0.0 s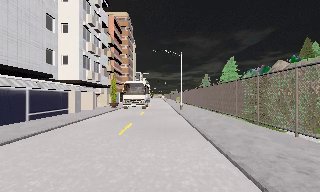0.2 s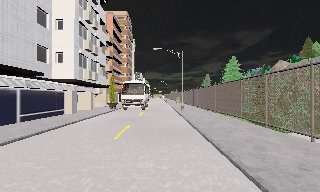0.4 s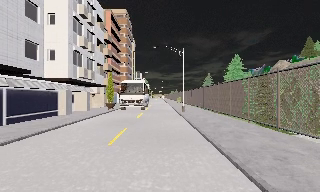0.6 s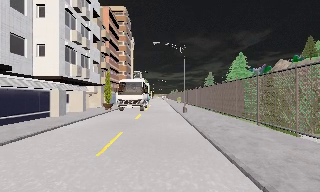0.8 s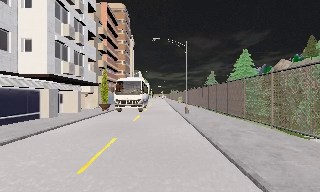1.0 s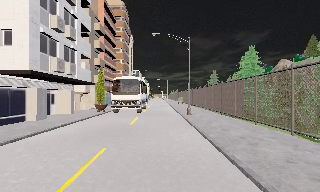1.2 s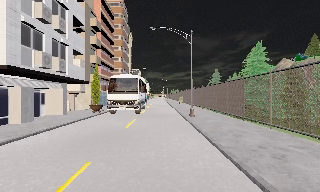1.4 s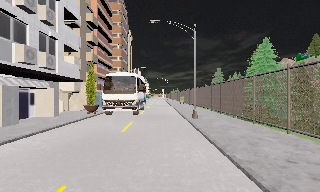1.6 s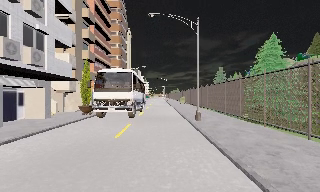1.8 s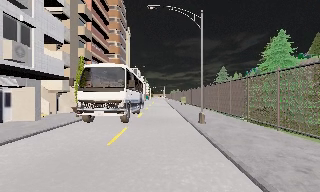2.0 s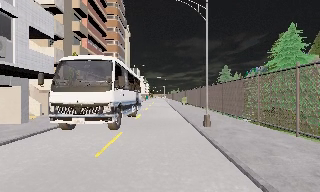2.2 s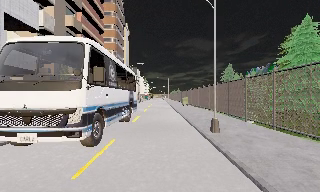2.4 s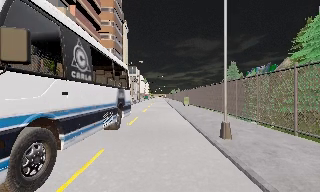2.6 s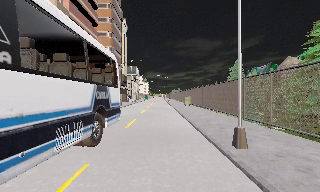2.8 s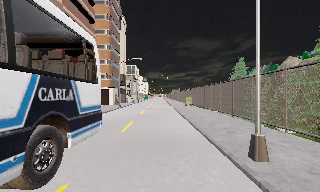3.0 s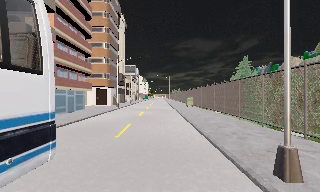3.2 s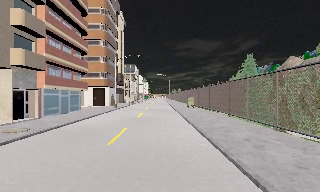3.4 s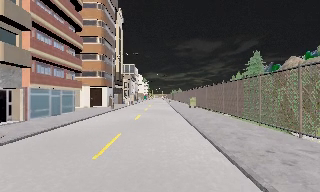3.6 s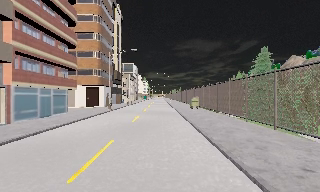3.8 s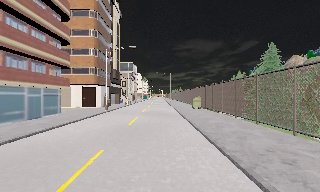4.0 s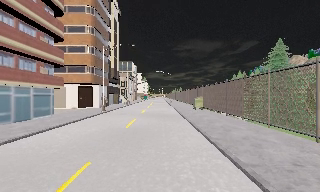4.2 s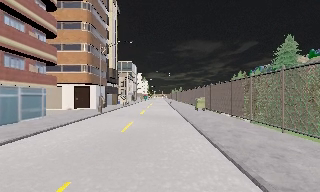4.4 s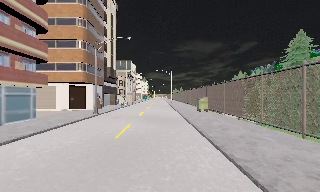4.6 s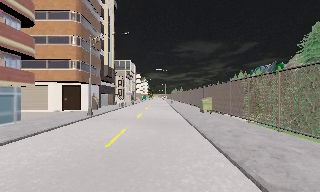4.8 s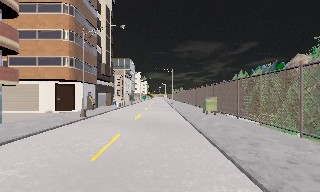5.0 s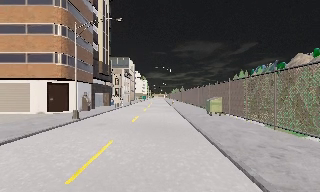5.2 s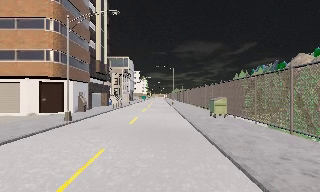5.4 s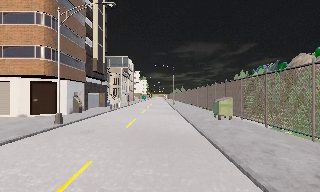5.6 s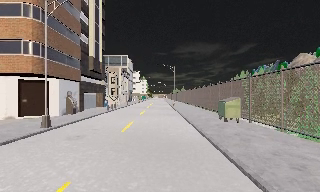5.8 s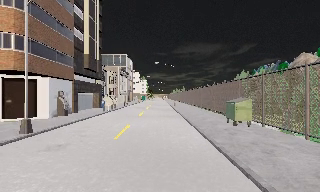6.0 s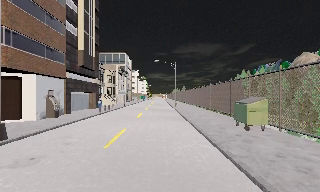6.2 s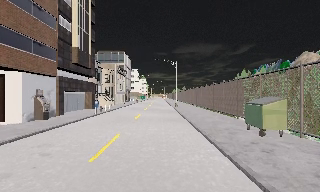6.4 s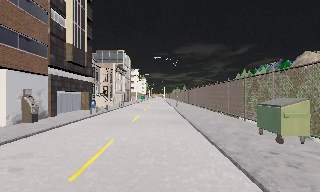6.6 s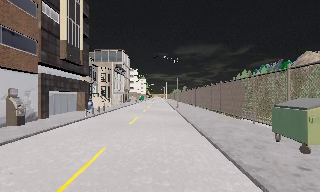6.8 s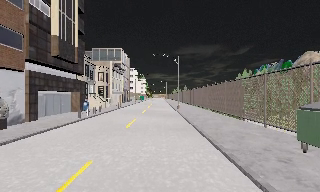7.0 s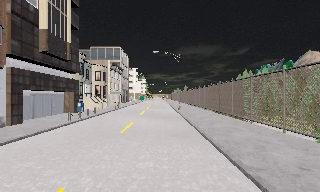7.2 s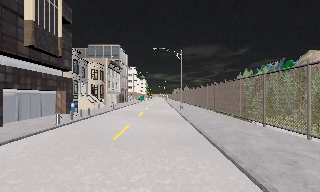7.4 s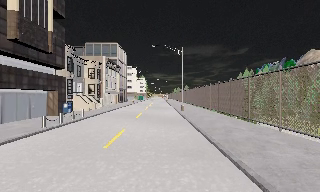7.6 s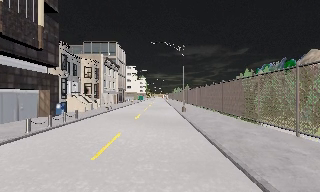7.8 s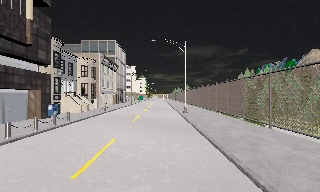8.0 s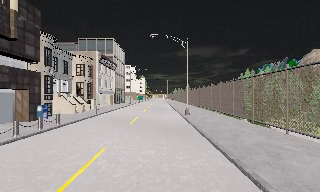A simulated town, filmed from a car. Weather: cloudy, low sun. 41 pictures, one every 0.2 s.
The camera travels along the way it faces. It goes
forward.
0.0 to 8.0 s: The camera travels forward, about 45 m, so what stands in front looms larger.
The film runs forward here.
